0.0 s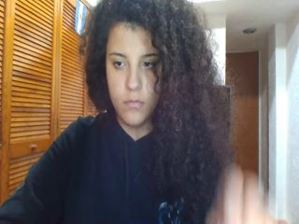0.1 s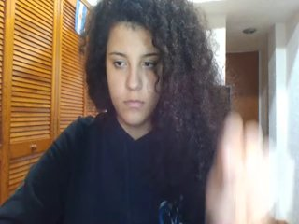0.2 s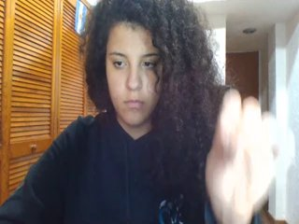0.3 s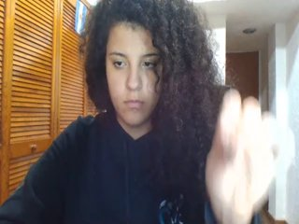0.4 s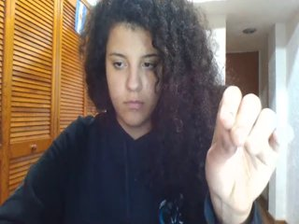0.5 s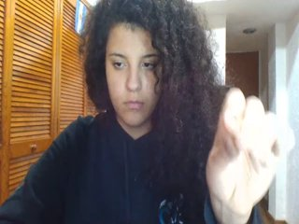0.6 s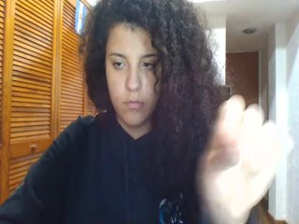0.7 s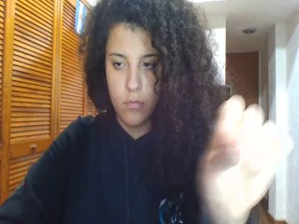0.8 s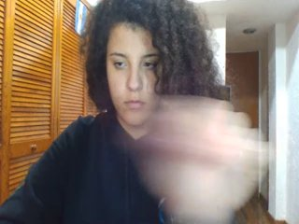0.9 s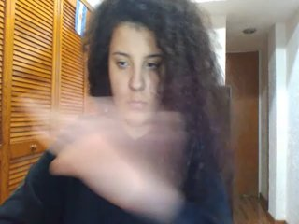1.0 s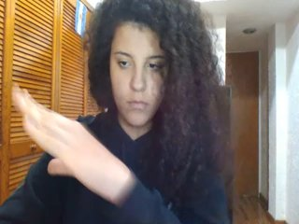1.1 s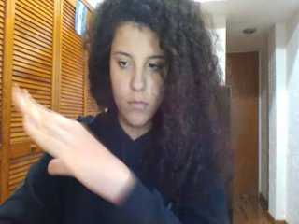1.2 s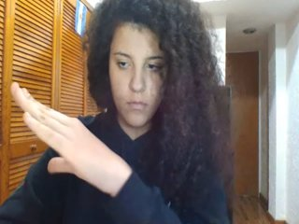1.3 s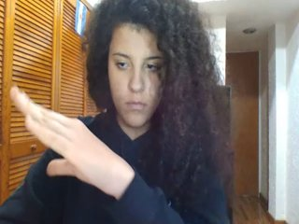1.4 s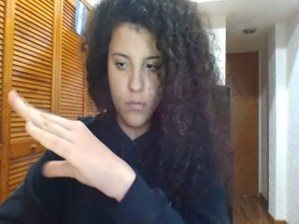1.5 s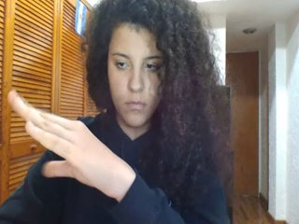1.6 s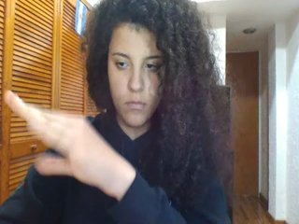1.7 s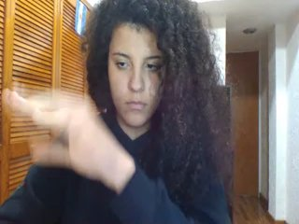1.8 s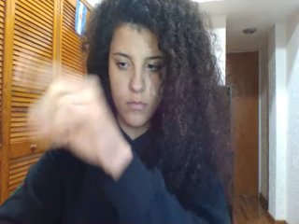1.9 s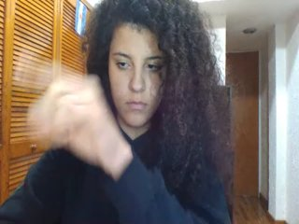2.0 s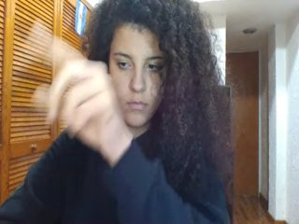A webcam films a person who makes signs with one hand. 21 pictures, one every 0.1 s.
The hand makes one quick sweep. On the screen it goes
to the left.
0.0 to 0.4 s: Non-gesture.
0.5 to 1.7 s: On the screen the hand sweeps to the left. The name of the sign: Throw right.
